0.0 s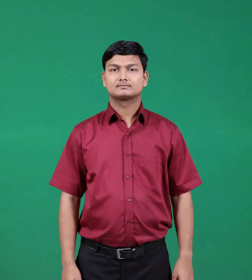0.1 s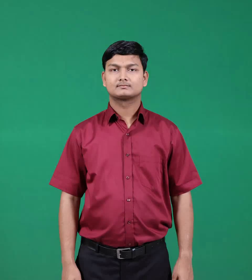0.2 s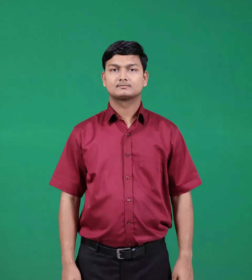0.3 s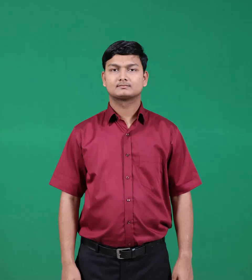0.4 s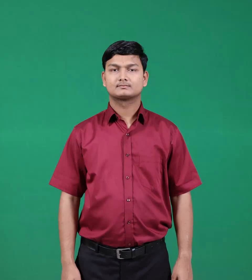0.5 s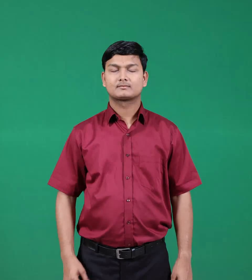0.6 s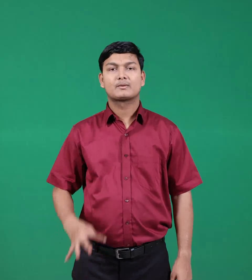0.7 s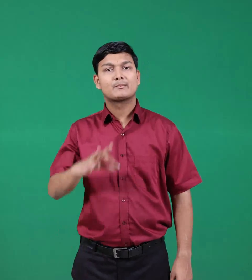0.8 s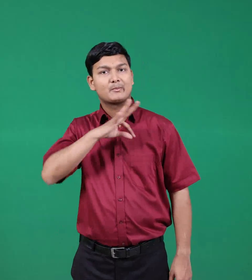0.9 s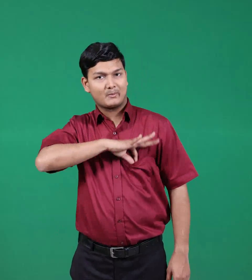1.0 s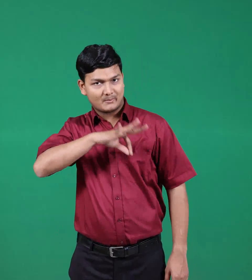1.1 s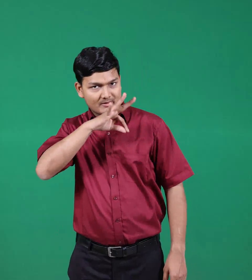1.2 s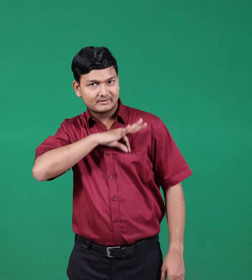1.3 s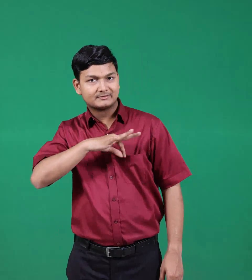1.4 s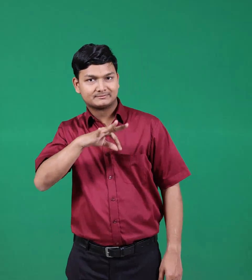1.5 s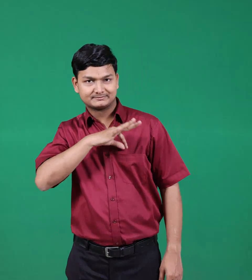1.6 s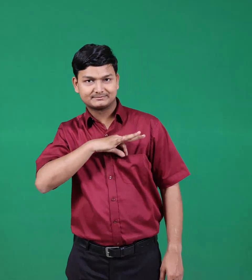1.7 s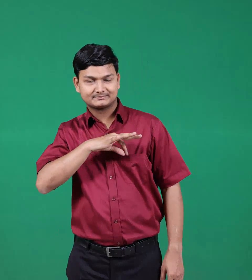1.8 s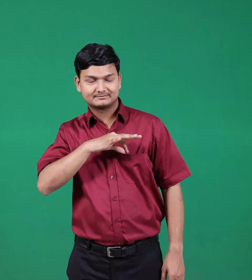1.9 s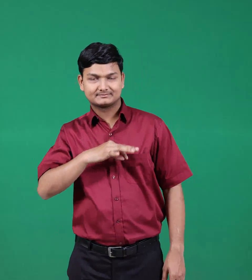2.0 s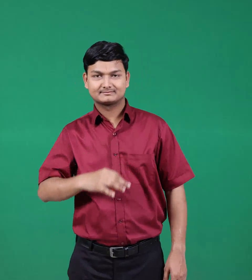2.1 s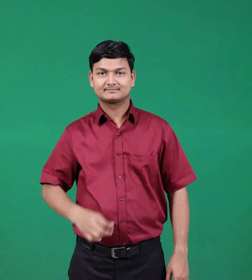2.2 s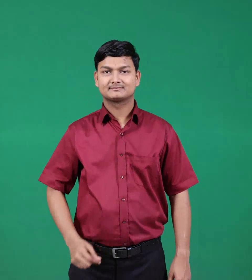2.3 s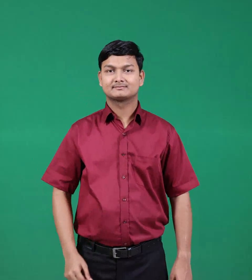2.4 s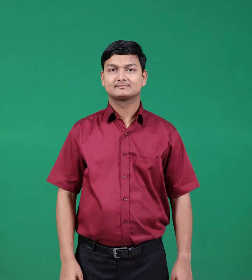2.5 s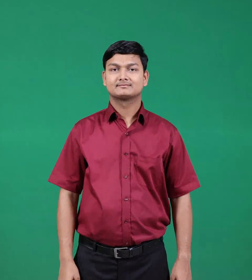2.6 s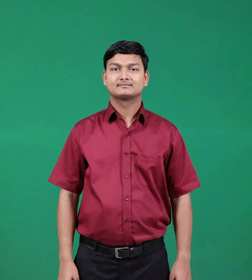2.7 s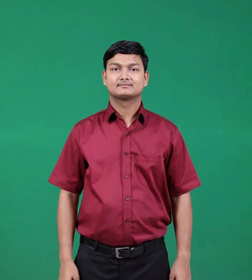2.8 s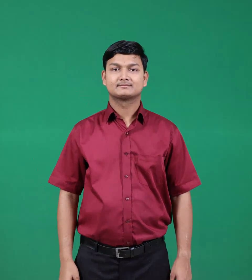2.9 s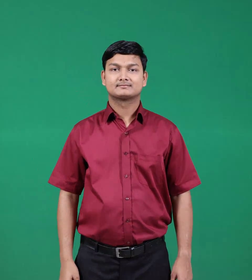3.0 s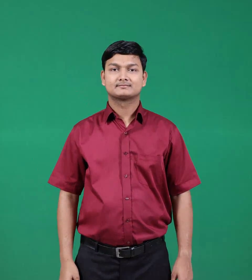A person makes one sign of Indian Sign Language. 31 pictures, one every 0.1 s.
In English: benefit & profit
